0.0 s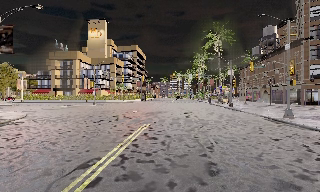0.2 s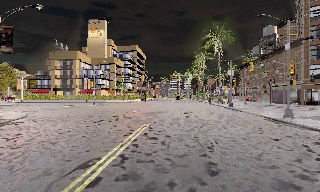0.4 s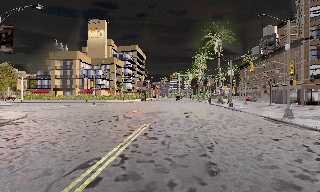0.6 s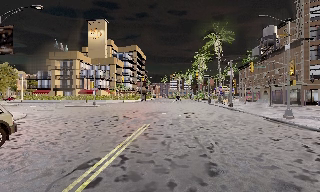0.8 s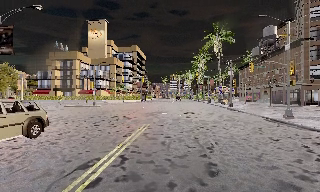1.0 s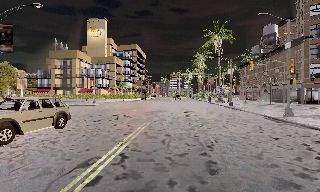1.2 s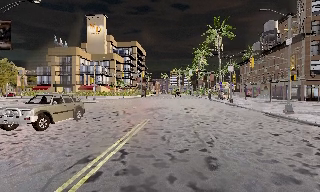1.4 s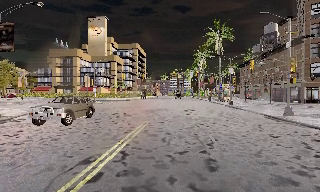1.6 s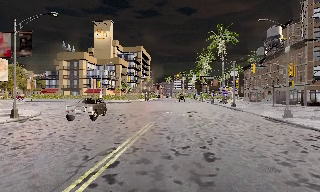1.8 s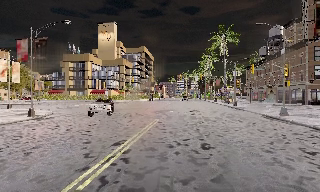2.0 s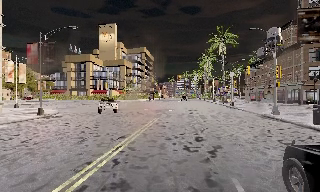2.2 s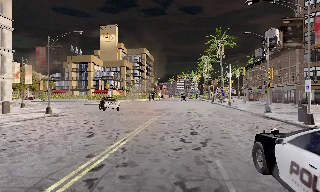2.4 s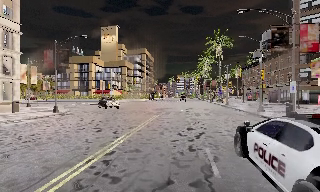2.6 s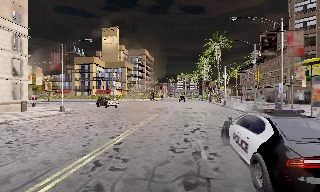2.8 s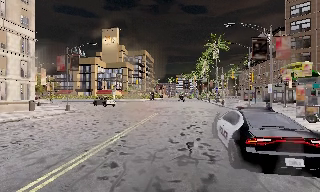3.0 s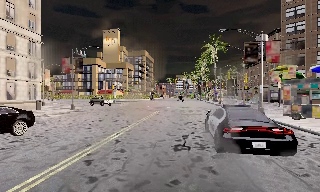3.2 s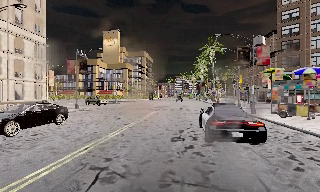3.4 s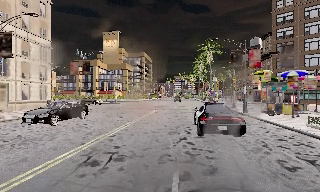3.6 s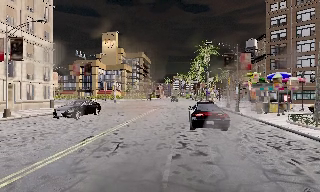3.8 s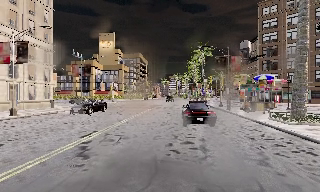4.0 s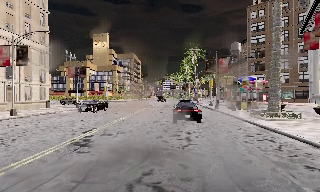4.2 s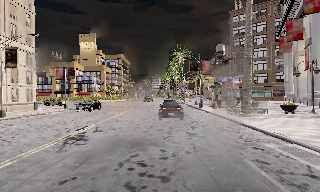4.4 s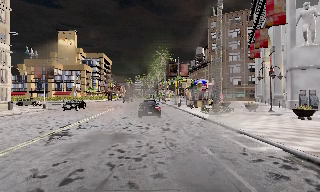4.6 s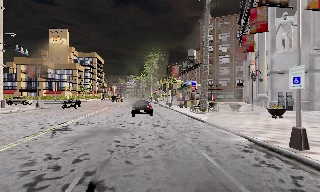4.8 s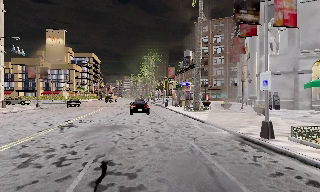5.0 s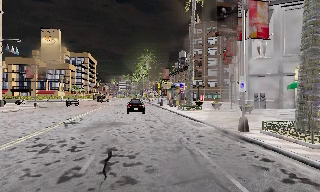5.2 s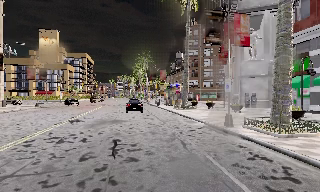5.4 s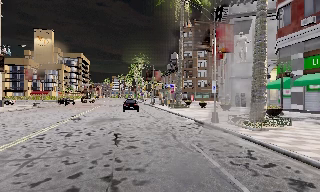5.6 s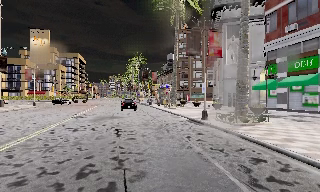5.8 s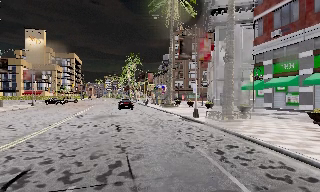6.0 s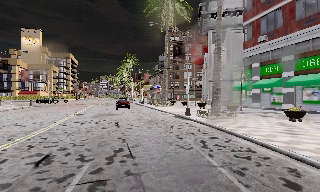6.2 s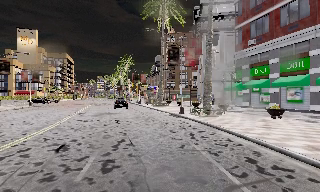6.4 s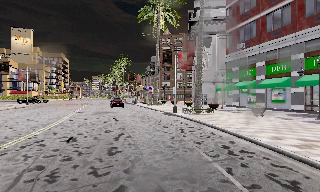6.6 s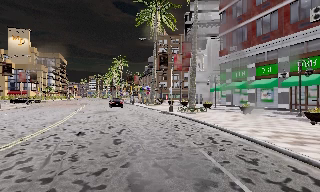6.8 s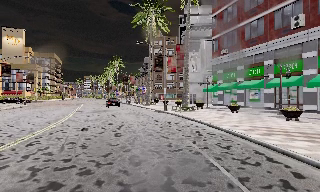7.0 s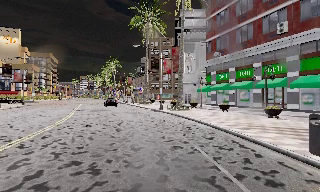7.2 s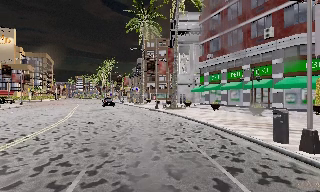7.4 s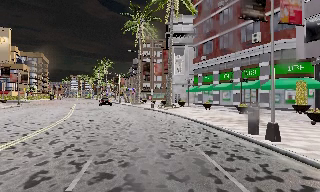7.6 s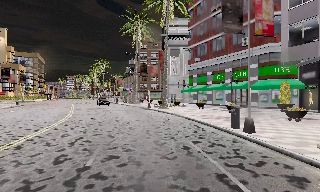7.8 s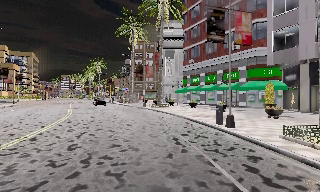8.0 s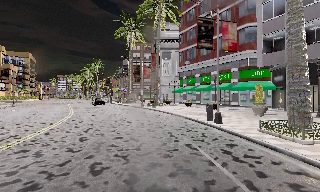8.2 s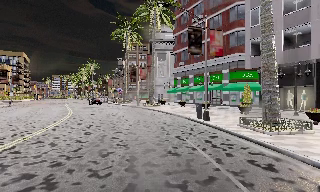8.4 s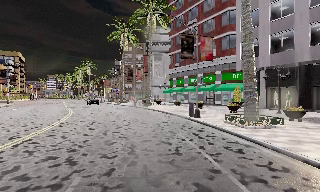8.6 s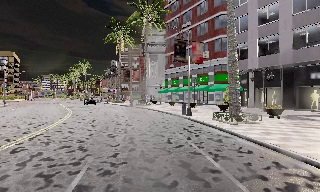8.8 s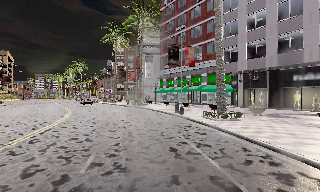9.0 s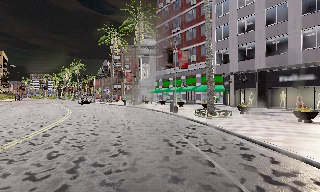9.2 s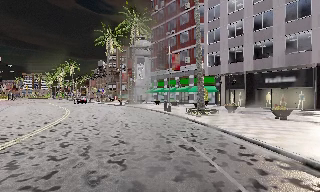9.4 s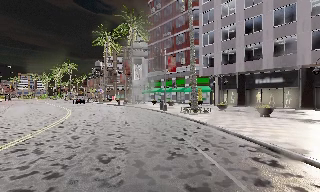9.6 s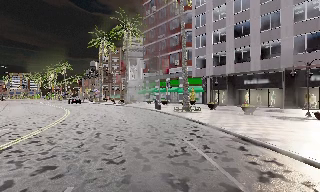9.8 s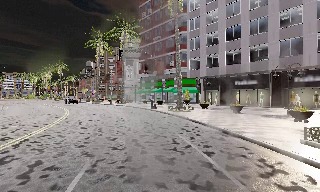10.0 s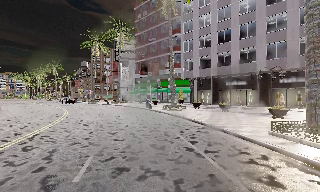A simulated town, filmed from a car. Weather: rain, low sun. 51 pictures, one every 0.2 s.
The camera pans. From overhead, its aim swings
clockwise.
The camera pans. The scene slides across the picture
to the left.
0.0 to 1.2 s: The camera keeps its place and its aim.
1.2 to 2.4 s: The camera travels backward, about 5 m, so what stands in front gets smaller. It gains speed.
2.4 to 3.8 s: The camera travels backward, about 8 m, so what stands in front gets smaller.
3.8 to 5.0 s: The camera pans to its right, which is clockwise from overhead, by about 20 degrees. It travels backward, about 7 m, so what stands in front gets smaller.
5.0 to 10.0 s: The scene slides to the left, as the camera pans about 35 degrees to its right. It travels backward, about 30 m.
The film runs backward here.
